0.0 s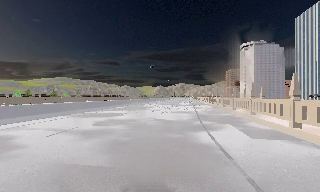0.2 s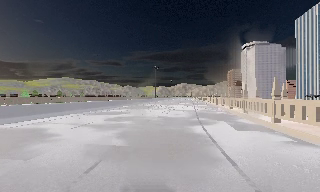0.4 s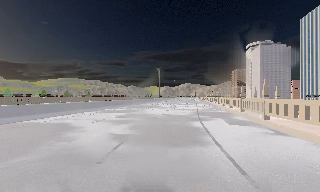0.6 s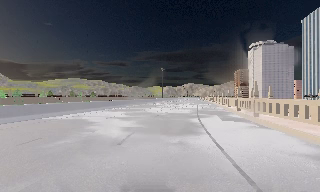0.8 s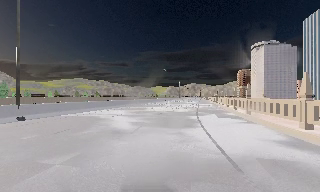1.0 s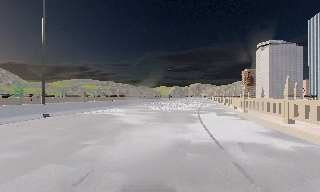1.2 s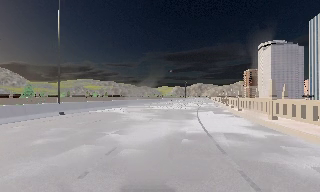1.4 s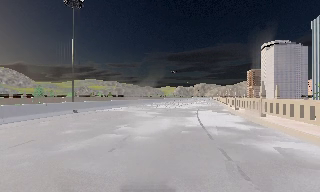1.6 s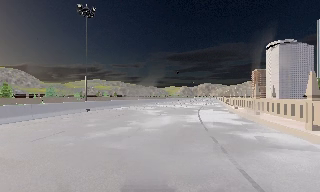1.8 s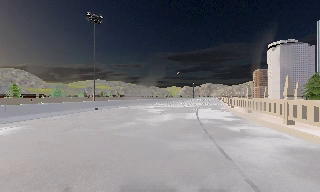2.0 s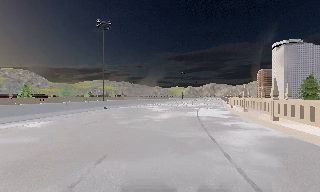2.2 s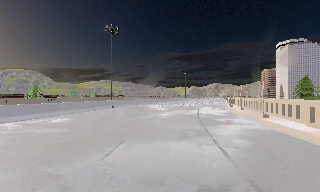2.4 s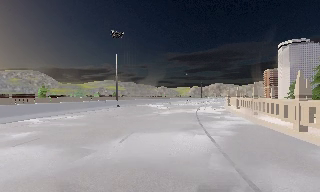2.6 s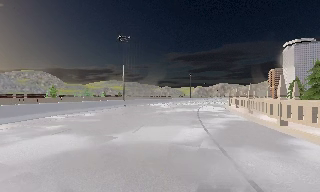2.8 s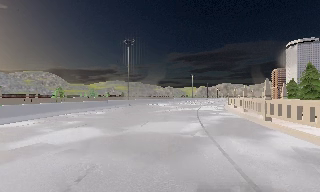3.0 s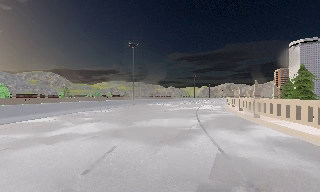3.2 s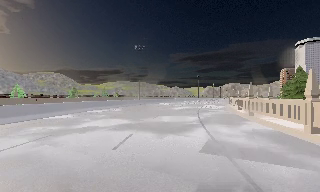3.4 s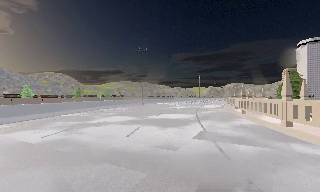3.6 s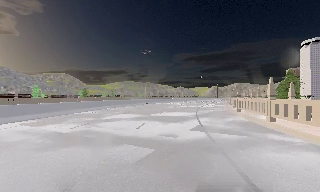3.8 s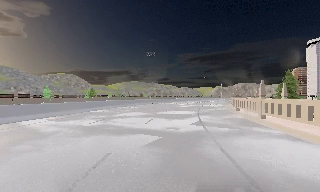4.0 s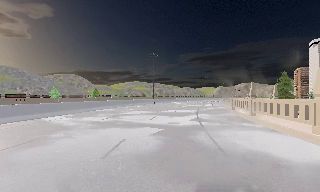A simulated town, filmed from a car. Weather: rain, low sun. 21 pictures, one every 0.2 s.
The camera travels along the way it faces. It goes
backward.
0.0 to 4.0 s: The camera swings to its left by about 20 degrees, and the scene slides to the right. It travels backward, about 30 m, so what stands in front gets smaller.
The film runs backward here.
